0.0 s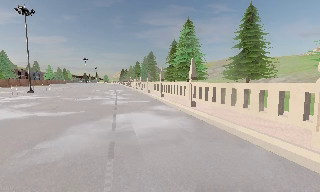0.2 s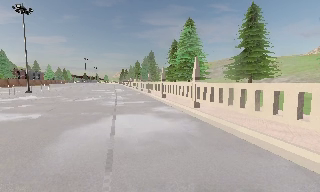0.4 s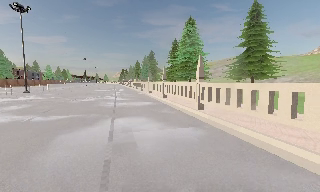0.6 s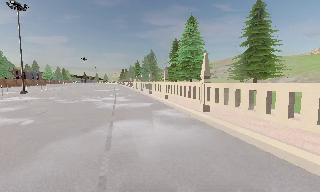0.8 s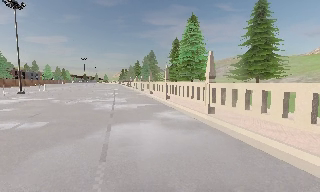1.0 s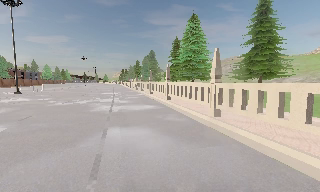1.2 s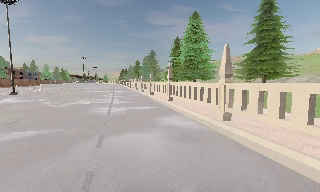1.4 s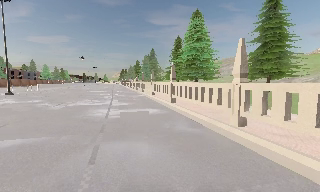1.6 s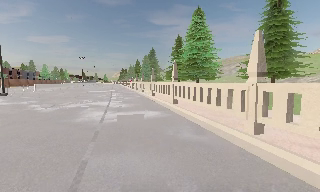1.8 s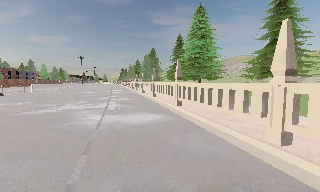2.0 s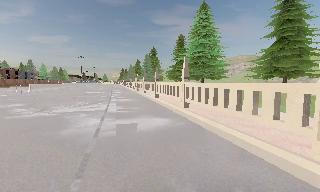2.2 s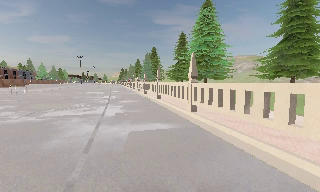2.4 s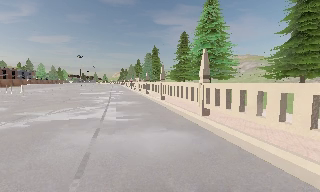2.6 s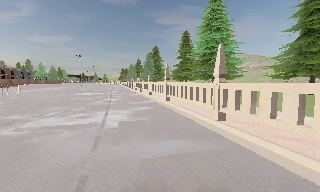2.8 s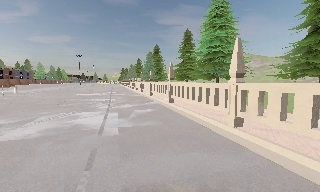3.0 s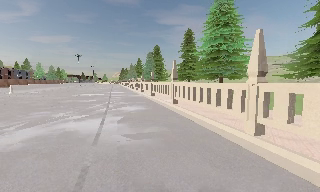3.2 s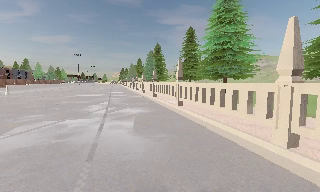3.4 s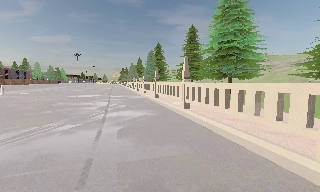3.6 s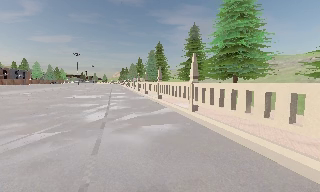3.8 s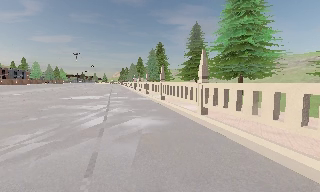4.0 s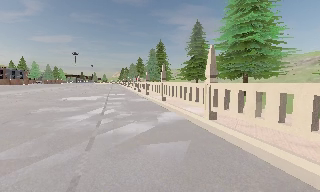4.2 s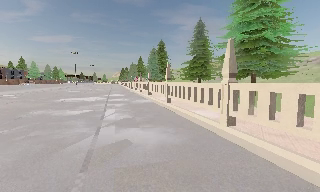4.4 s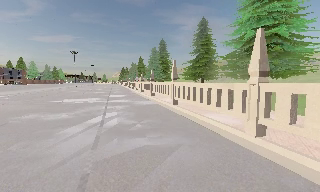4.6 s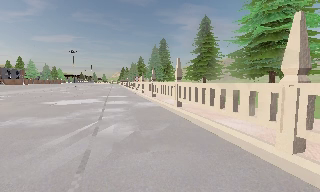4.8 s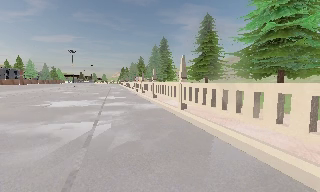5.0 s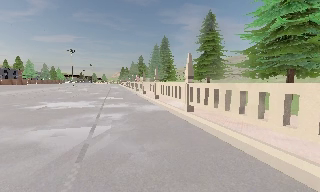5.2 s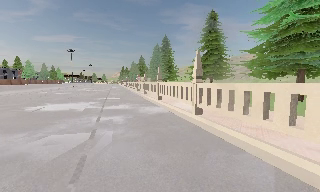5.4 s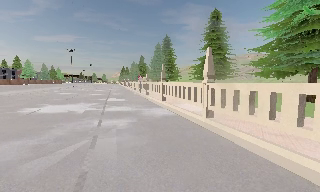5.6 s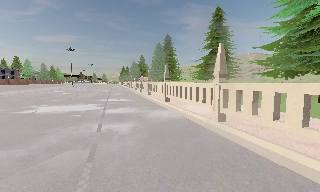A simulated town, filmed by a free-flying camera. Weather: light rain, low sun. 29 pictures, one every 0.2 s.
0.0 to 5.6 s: The camera travels forward, about 20 m, so what stands in front looms larger.
The film runs forward here.
